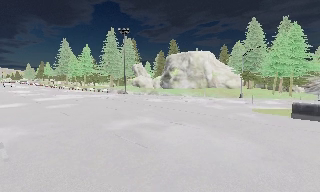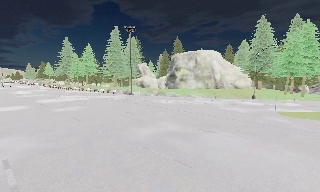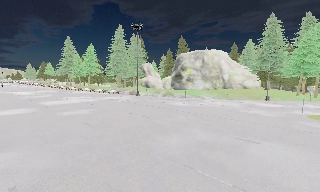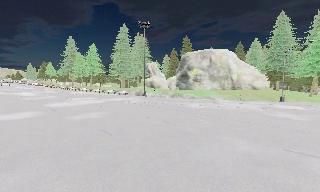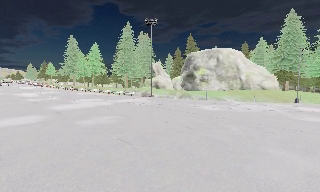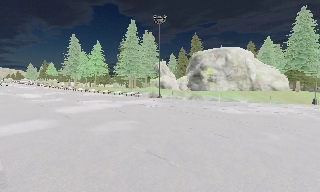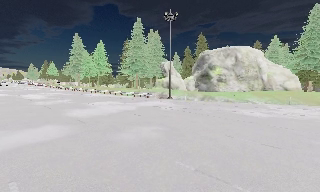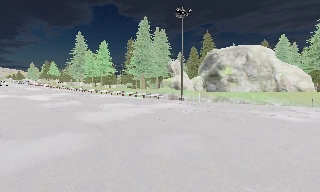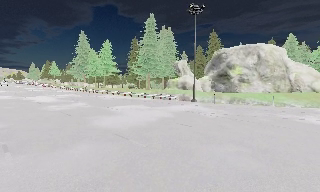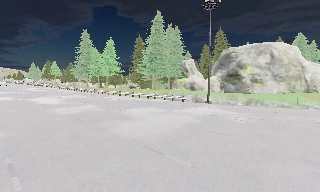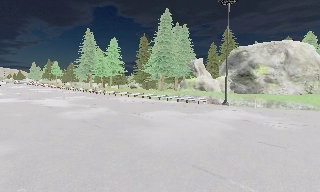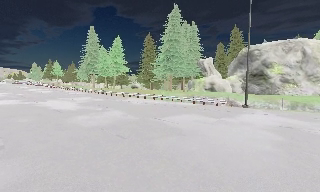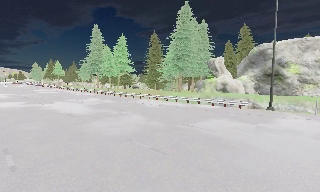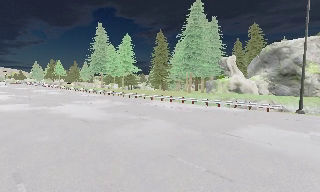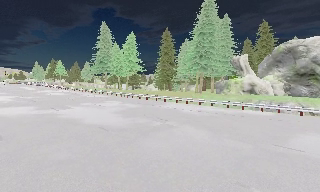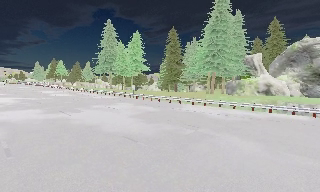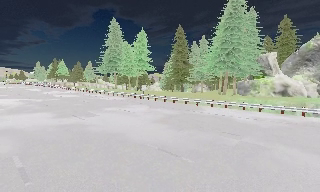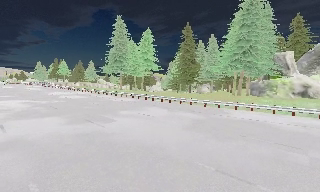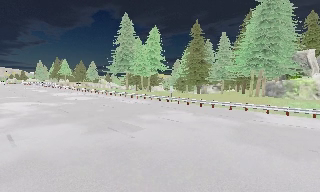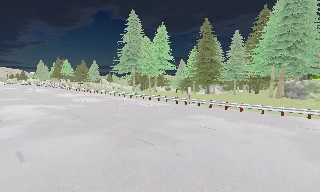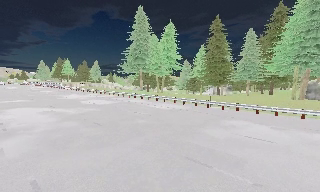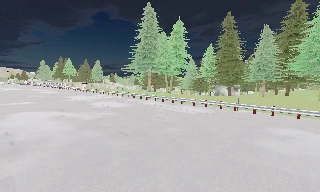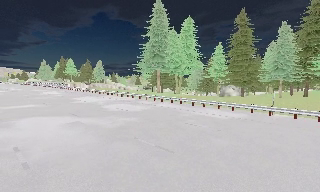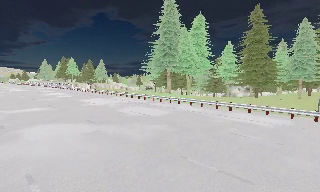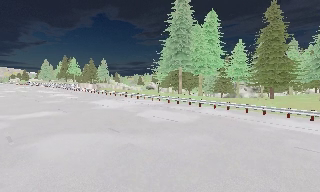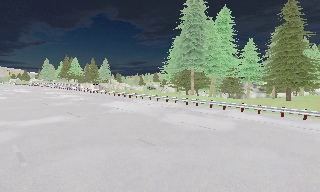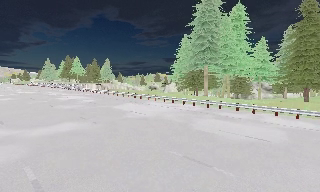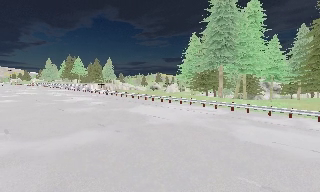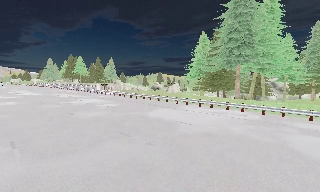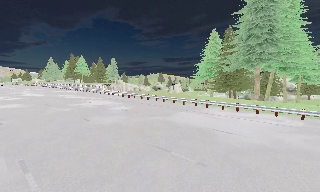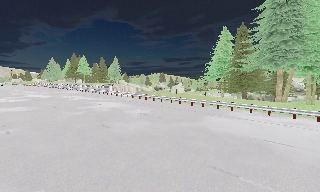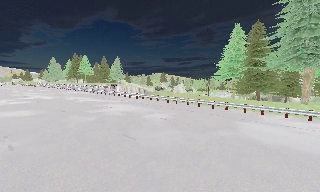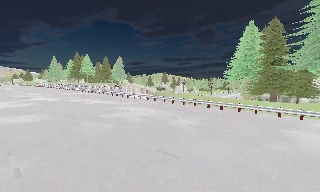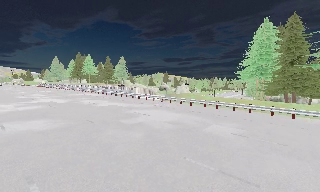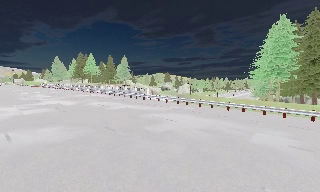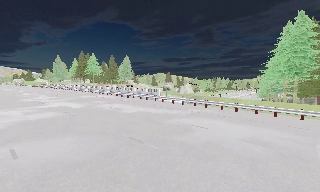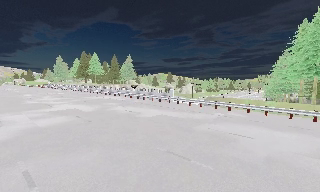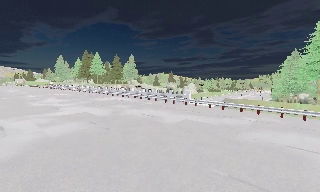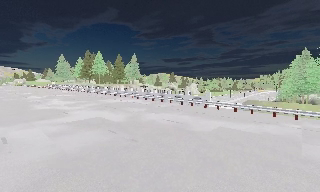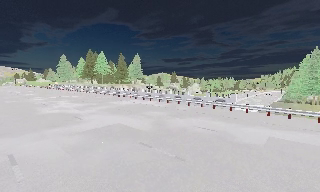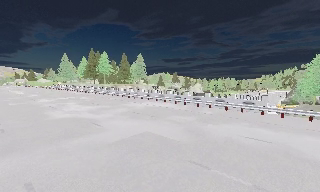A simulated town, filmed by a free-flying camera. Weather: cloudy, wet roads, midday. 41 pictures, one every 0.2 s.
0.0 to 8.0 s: The camera travels to its left and forward, about 85 m, so close, fixed things drift to the right.
The film runs forward here.
